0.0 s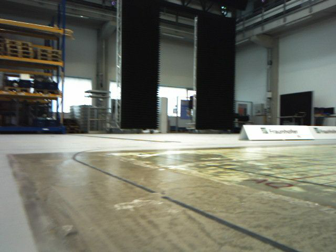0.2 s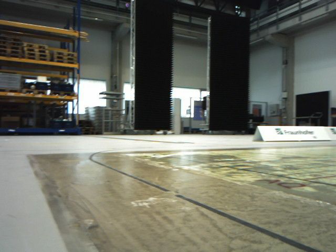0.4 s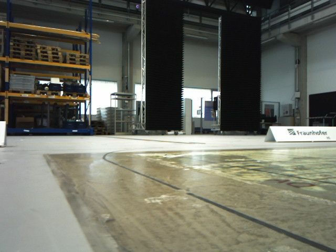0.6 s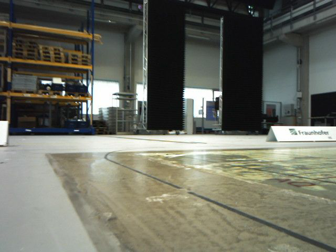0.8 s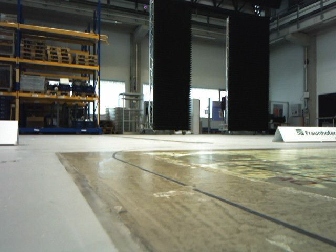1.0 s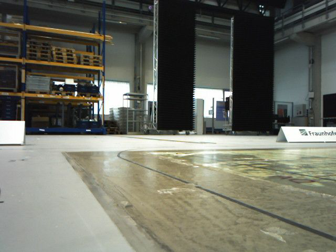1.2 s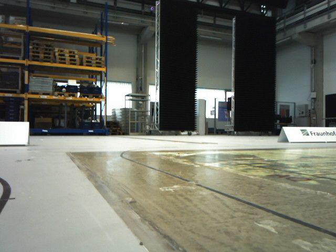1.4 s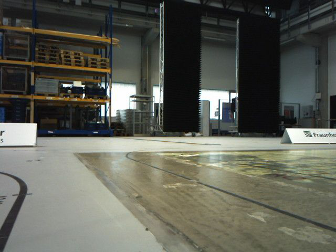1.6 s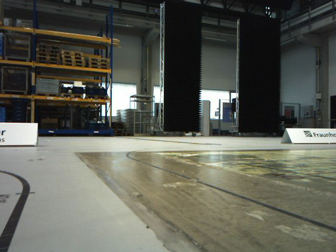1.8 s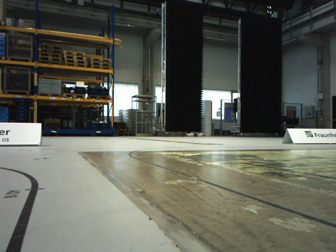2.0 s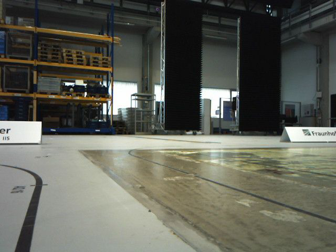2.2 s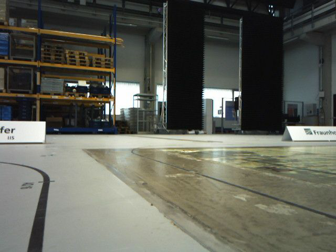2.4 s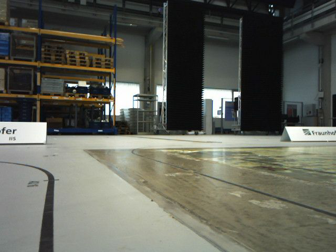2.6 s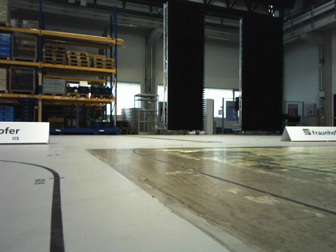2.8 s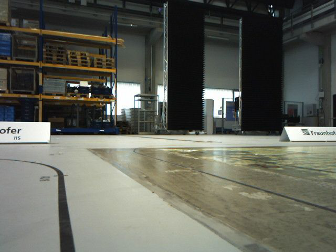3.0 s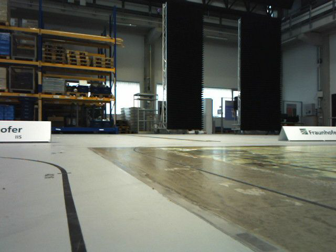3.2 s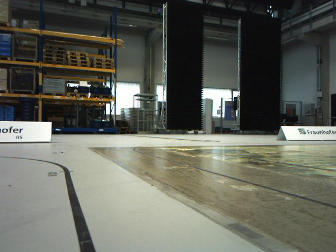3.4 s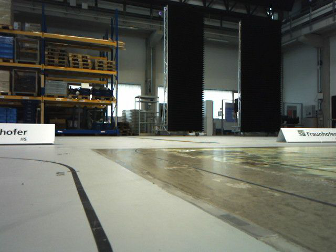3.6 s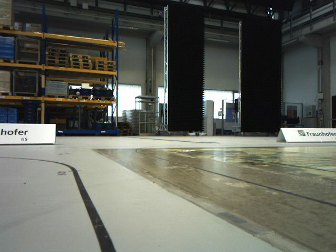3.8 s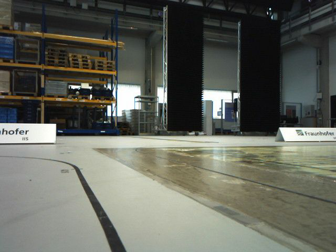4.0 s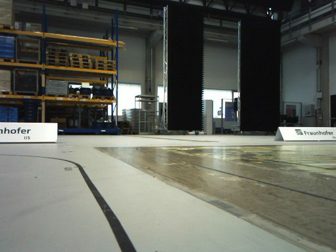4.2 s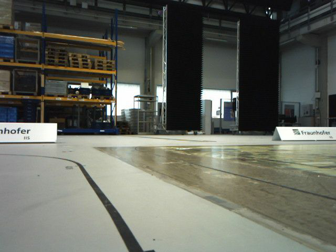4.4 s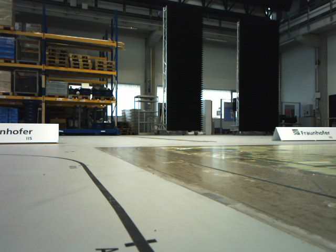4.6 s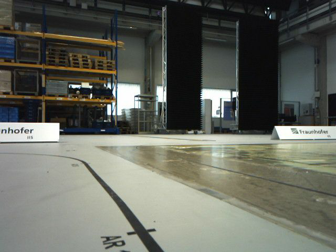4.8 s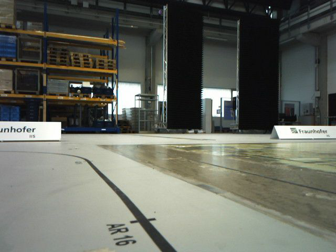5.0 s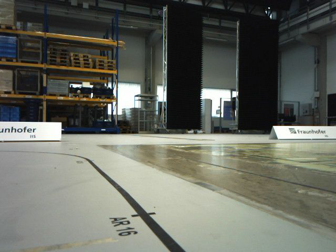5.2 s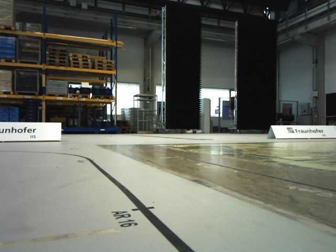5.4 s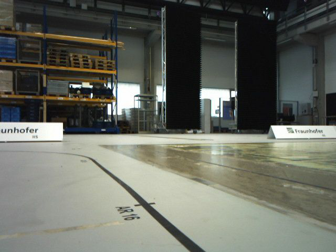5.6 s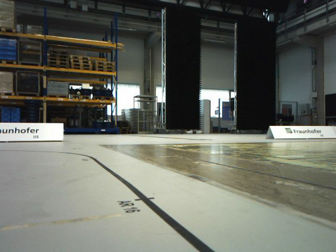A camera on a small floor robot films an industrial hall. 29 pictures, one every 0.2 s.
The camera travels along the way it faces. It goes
backward.
0.0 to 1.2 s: The camera swings to its left by about 15 degrees, and the scene slides to the right. It travels backward, about 0.2 m, so what stands in front gets smaller.
1.2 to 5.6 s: The camera travels backward, about 0.9 m, so what stands in front gets smaller.
The film runs backward here.
